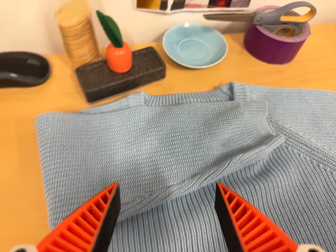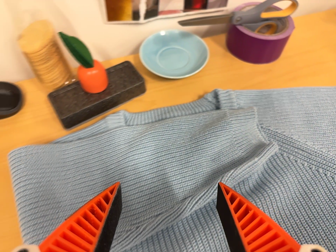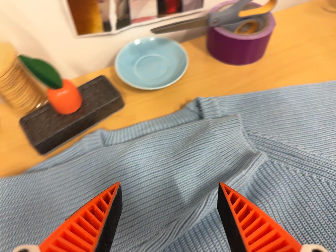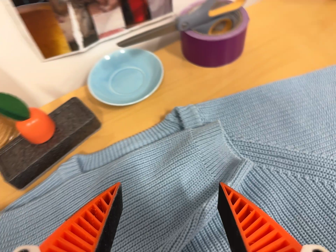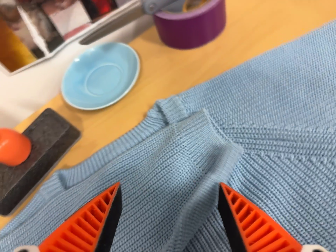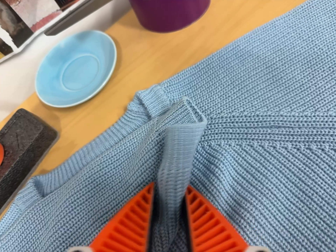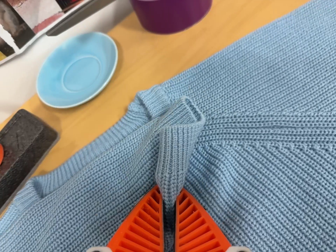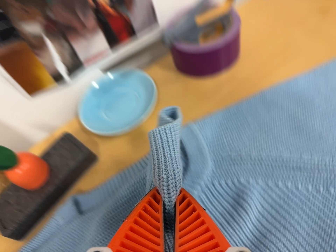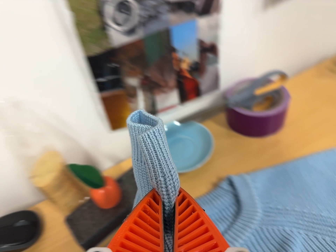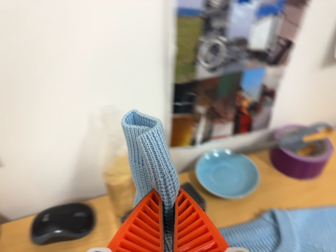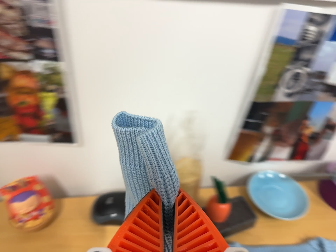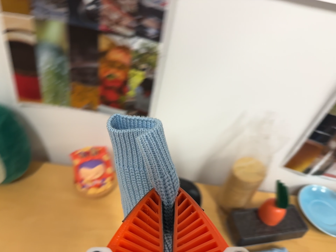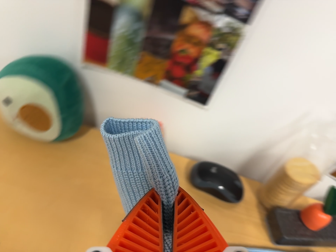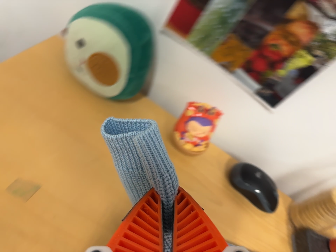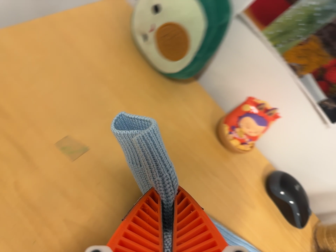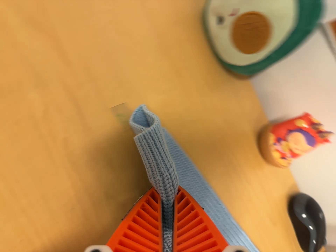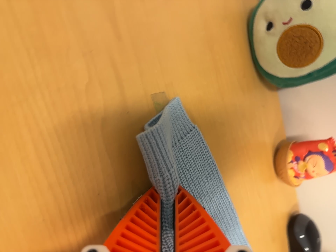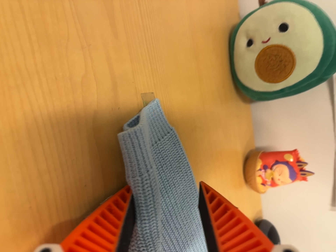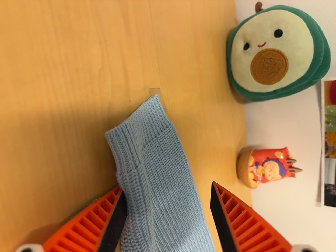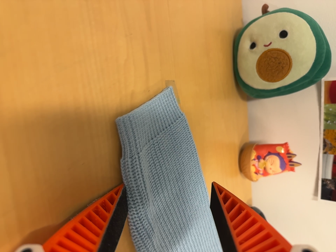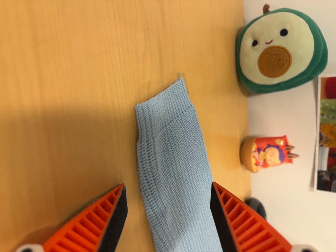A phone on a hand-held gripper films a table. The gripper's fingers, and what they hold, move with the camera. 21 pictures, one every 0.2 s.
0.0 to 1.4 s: The camera travels to its right, forward and toward the top of its view, about 16 cm, so close, fixed things drift to the left. It rolls about its line of sight by about 25 degrees, and the scene rotates counterclockwise.
1.4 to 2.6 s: The camera swings to its left by about 20 degrees, and the scene slides to the right. It travels to its left, about 50 cm, so close, fixed things drift to the right. Its aim tips toward the top of its view by about 10 degrees, and the scene shifts downward. It rolls about its line of sight by about 70 degrees, and the scene rotates clockwise.
2.6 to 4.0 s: The camera pans to its right by about 15 degrees. It travels to its left, about 24 cm. It rolls about its line of sight by about 50 degrees, and the scene rotates clockwise.
The film runs backward here.
